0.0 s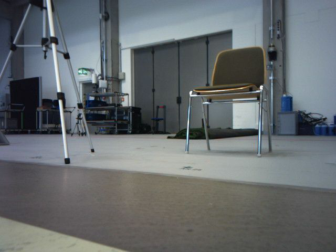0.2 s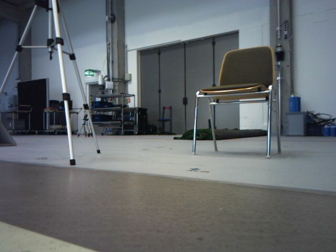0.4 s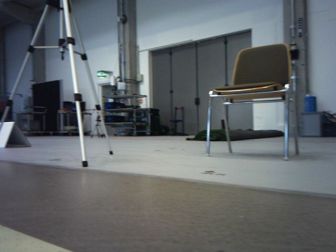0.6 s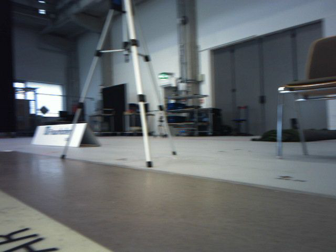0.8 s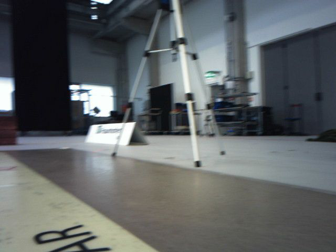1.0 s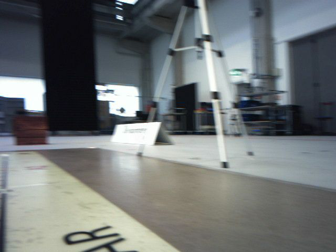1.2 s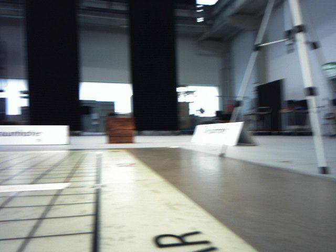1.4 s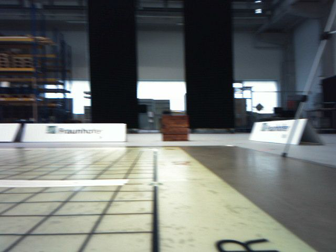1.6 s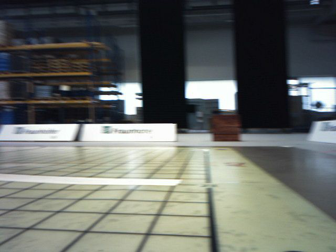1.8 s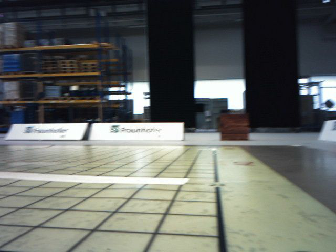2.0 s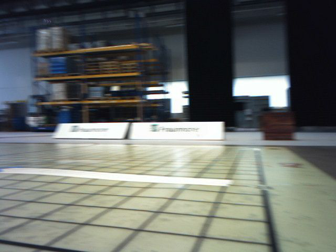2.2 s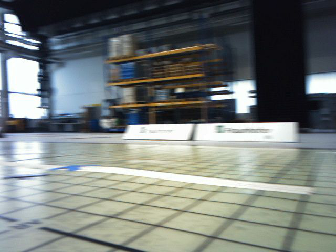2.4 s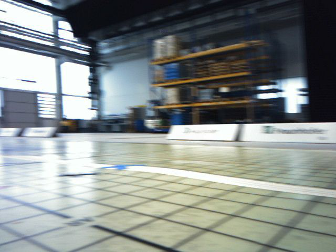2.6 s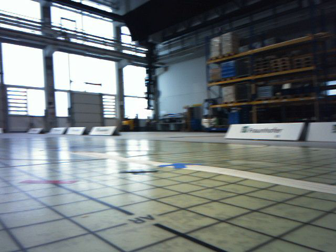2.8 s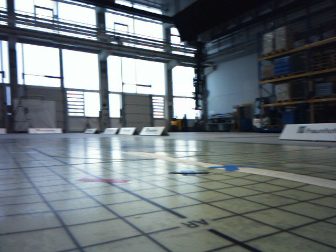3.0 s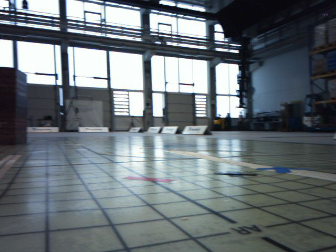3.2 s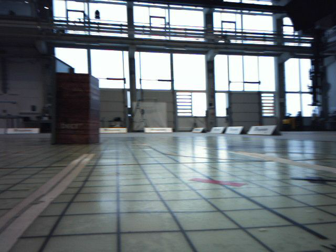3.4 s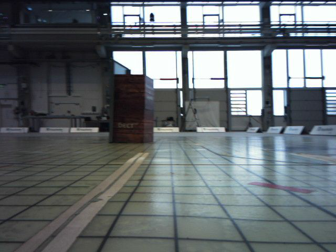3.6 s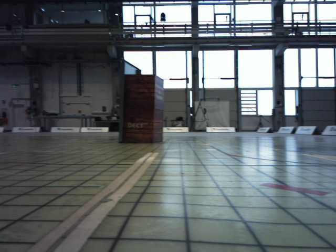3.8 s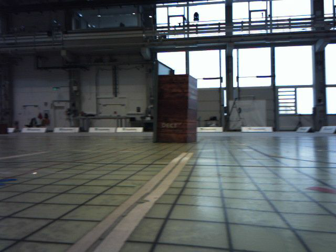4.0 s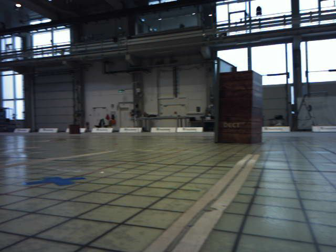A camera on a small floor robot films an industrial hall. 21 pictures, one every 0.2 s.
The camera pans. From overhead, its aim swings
counterclockwise.
The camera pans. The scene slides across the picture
to the right.
0.0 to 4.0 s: The camera swings to its left by about 175 degrees, and the scene slides to the right. It travels forward, about 0.6 m.
The film runs forward here.
